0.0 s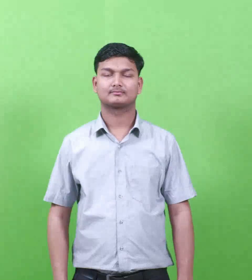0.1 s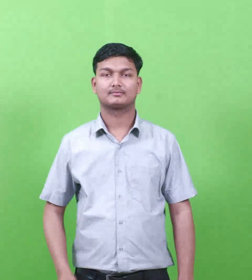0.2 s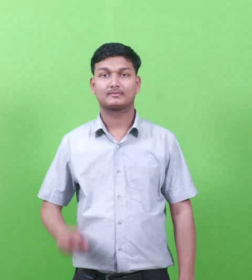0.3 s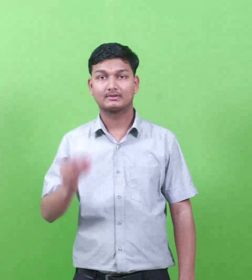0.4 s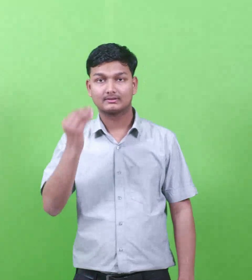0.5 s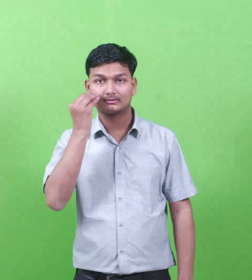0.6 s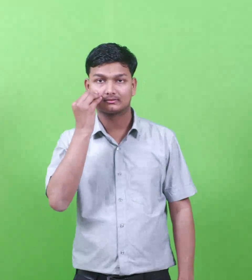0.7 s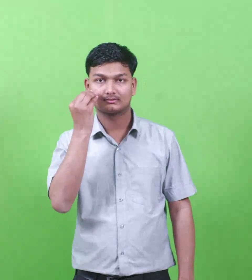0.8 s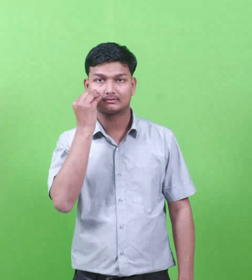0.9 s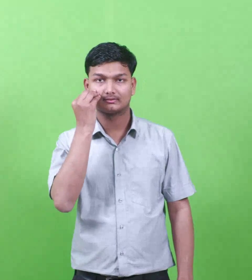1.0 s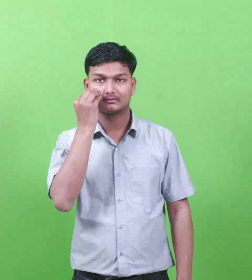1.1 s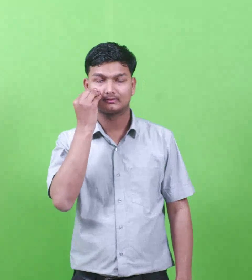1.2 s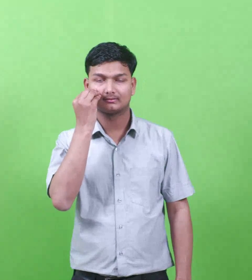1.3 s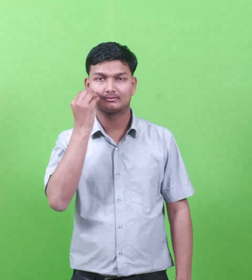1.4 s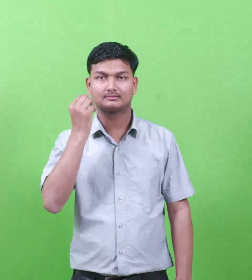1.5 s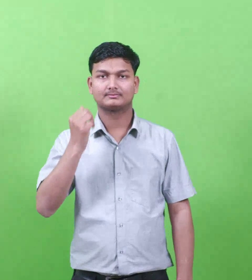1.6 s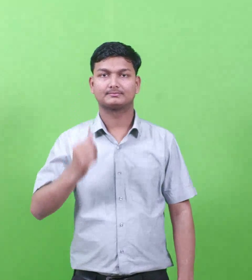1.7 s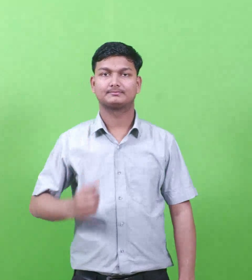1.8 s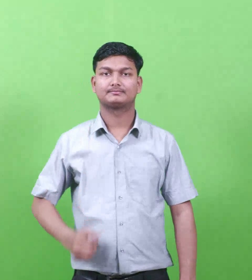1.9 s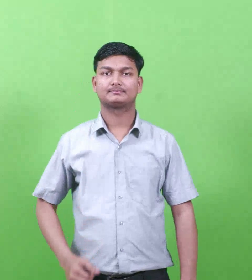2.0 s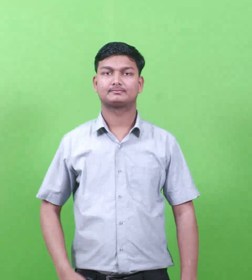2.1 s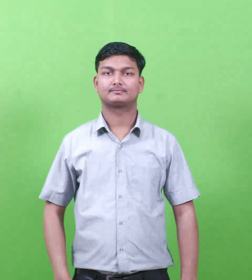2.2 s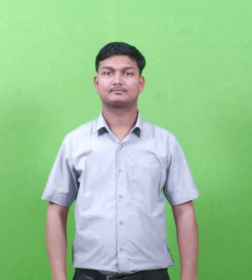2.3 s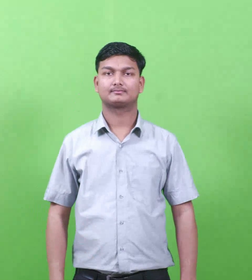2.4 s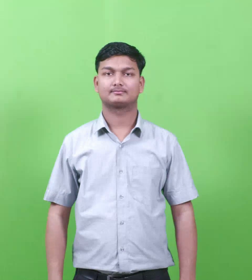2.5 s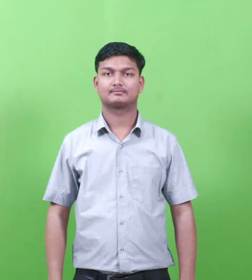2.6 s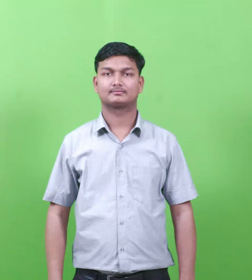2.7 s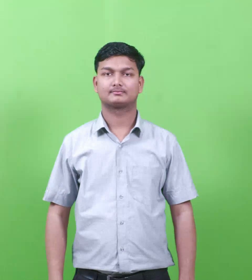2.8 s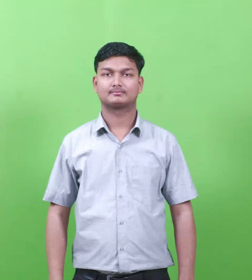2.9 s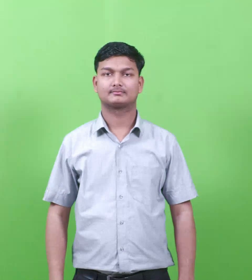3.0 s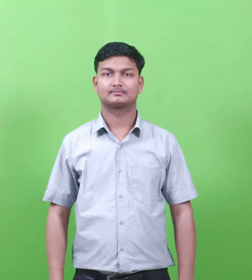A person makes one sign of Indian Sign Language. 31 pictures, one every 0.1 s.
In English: simon-(mark-6)
